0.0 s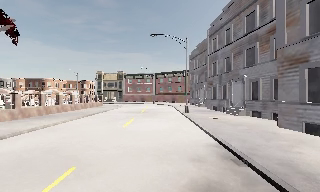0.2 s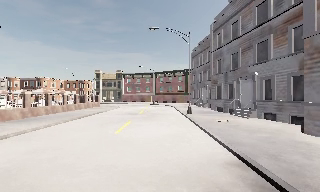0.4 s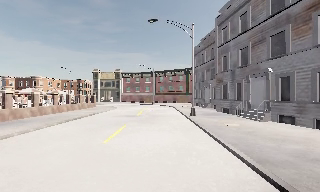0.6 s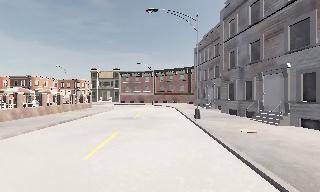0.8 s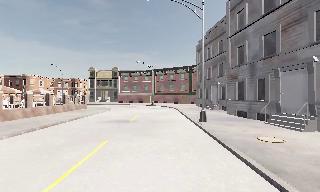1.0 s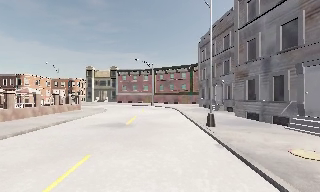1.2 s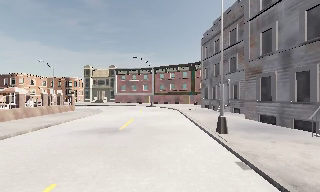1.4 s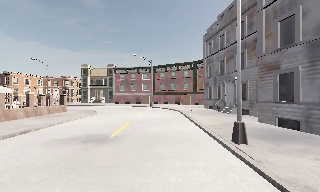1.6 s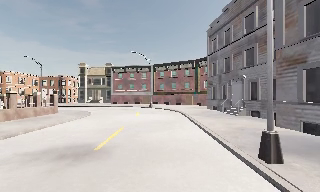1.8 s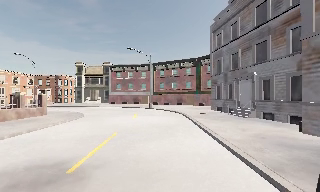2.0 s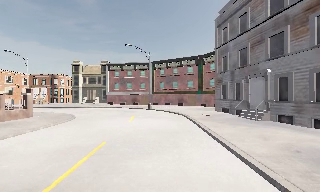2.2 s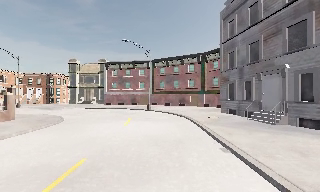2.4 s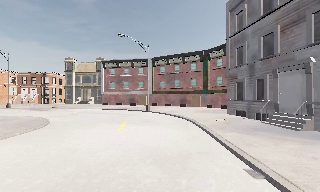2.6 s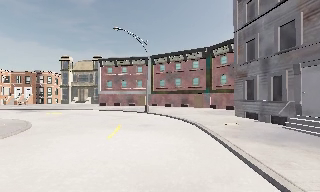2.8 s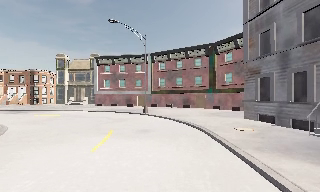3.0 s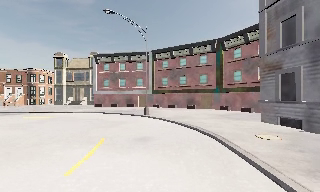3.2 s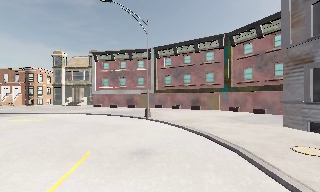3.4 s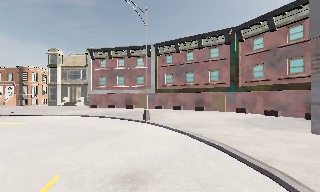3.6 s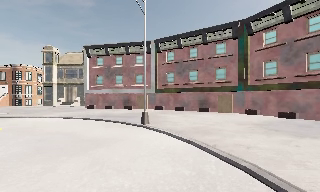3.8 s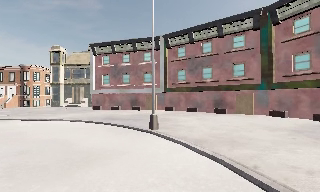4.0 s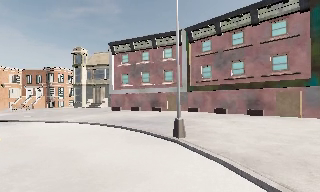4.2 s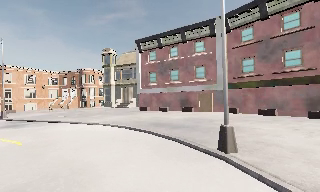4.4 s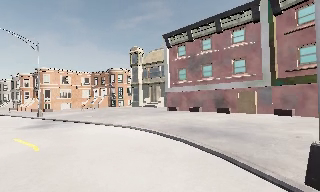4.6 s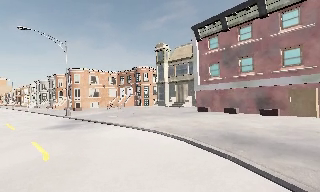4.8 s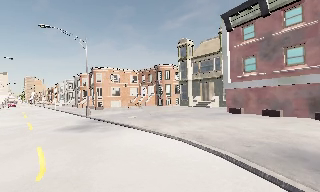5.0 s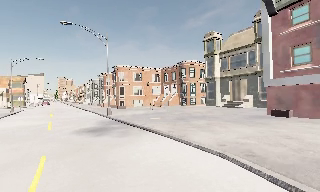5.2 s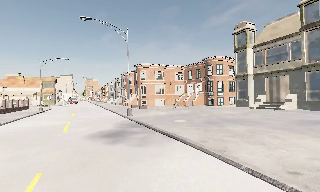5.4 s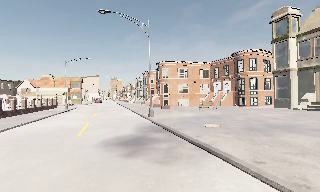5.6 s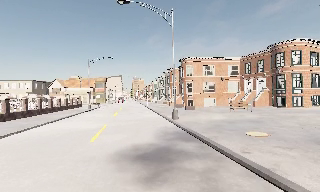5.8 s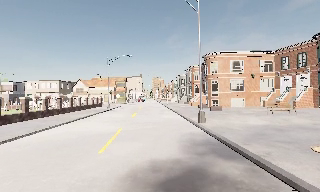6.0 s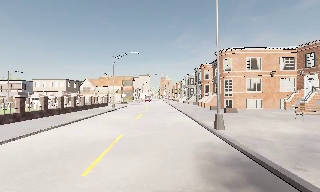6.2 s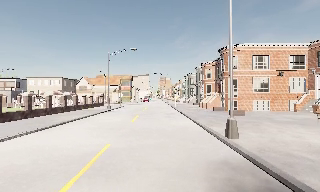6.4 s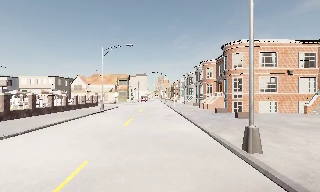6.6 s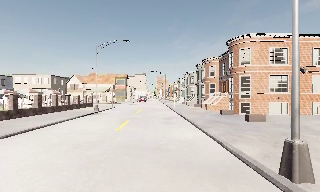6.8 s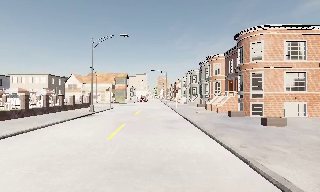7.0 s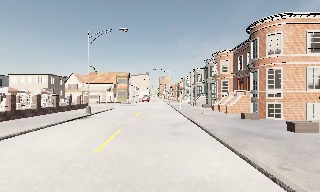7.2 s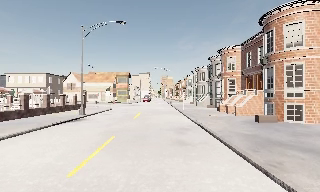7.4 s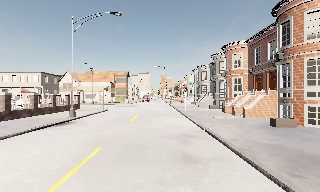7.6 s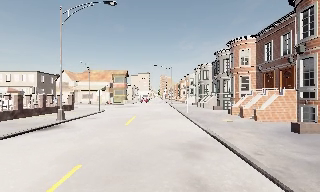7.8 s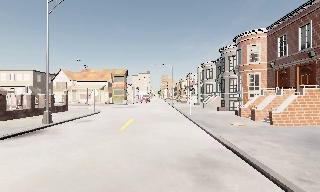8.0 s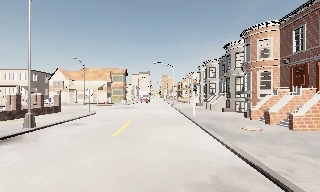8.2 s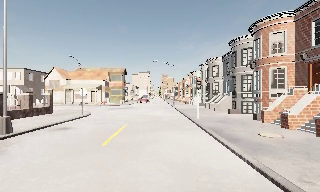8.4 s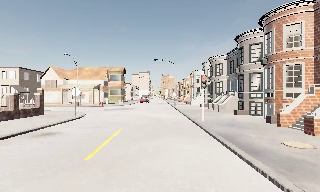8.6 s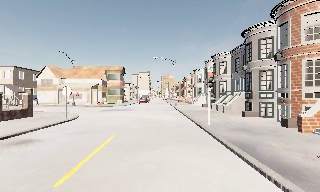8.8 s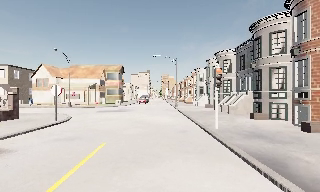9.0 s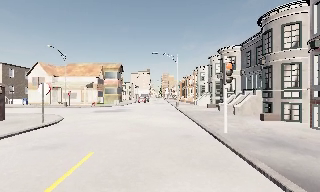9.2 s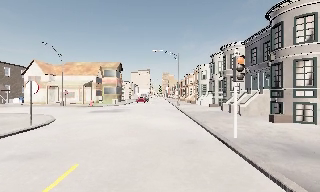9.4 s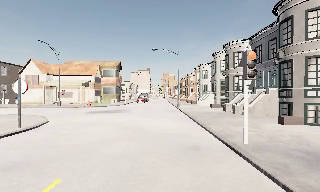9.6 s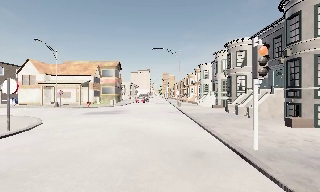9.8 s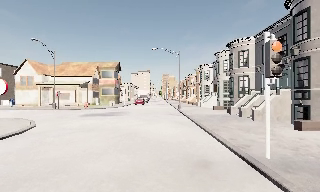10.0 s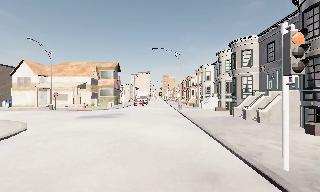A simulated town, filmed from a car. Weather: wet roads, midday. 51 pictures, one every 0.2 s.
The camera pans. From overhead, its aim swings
counterclockwise.
The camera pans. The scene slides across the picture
to the right.
0.0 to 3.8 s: The camera travels forward, about 30 m, so what stands in front looms larger.
3.8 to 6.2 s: The camera swings to its left by about 85 degrees, and the scene slides to the right. It travels forward, about 18 m.
6.2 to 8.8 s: The camera travels forward, about 17 m, so what stands in front looms larger.
8.8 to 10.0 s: The camera travels forward, about 4 m, so what stands in front looms larger. It loses speed.
The film runs forward here.
